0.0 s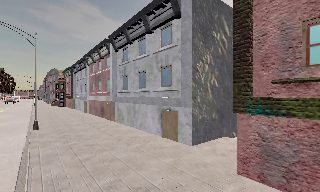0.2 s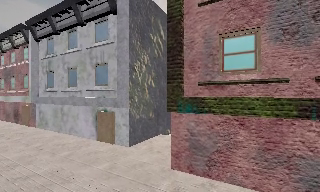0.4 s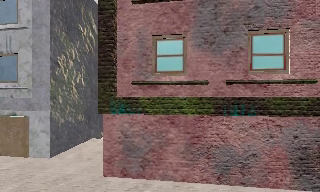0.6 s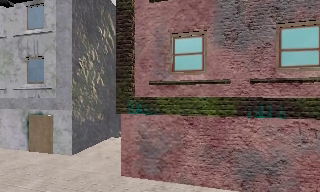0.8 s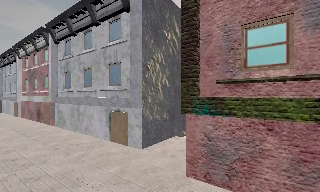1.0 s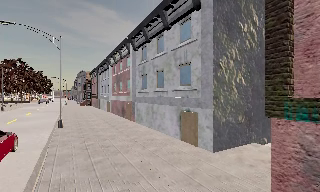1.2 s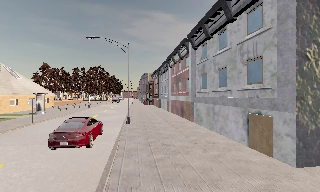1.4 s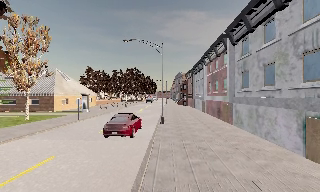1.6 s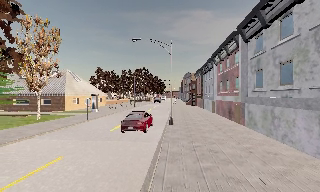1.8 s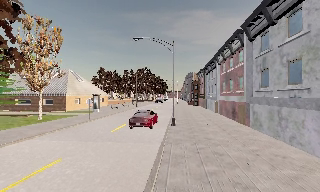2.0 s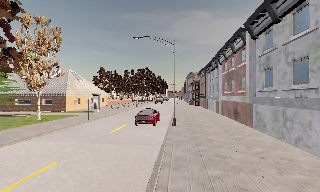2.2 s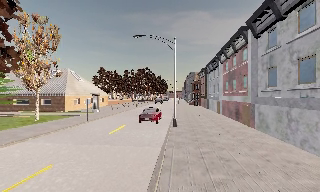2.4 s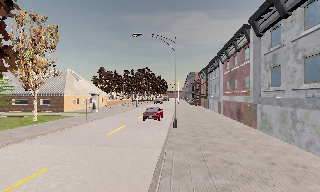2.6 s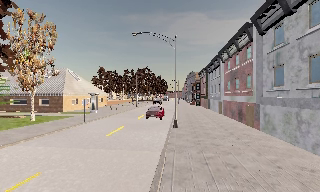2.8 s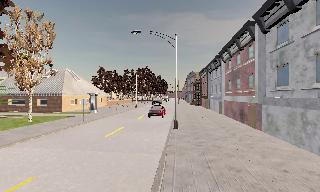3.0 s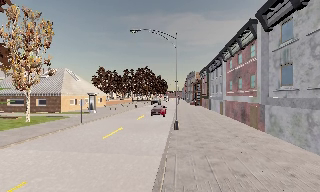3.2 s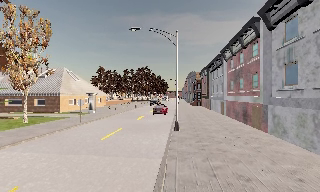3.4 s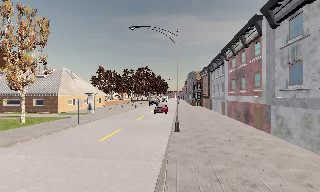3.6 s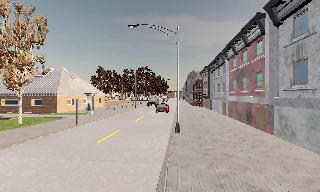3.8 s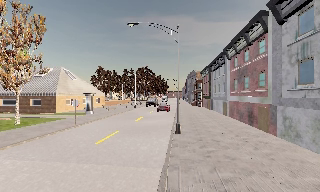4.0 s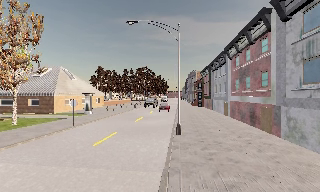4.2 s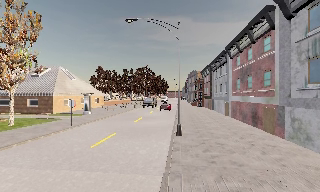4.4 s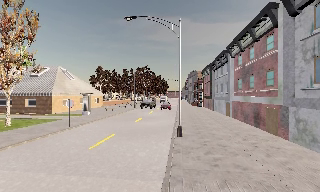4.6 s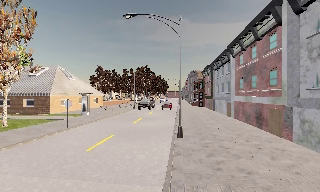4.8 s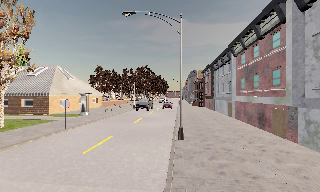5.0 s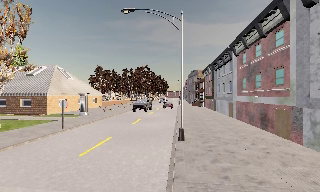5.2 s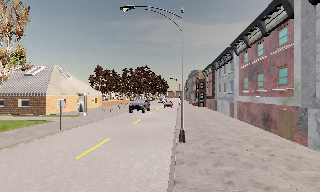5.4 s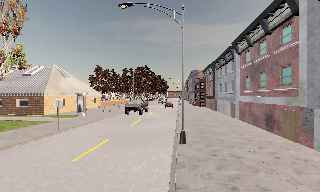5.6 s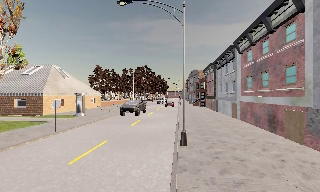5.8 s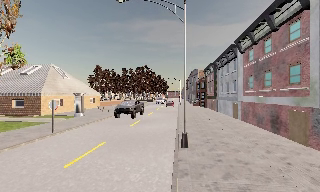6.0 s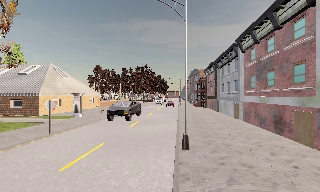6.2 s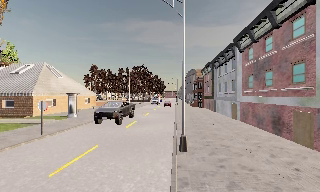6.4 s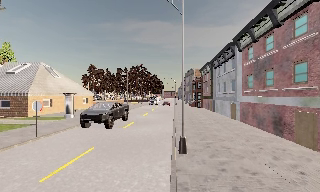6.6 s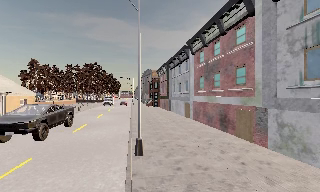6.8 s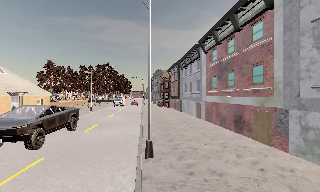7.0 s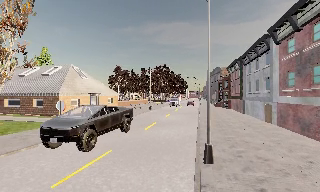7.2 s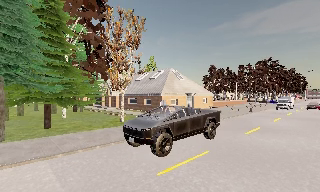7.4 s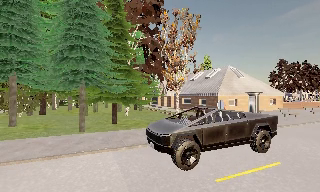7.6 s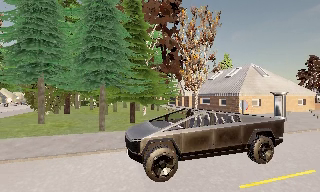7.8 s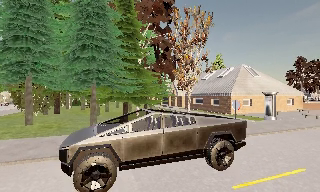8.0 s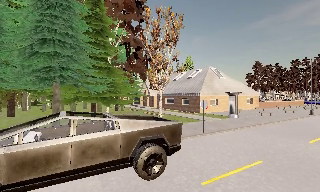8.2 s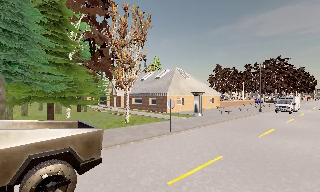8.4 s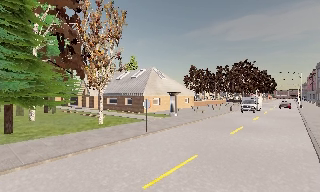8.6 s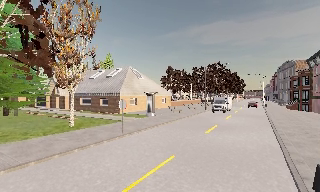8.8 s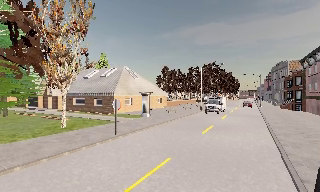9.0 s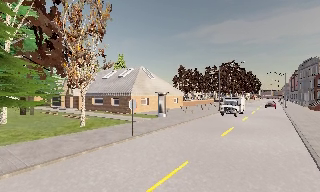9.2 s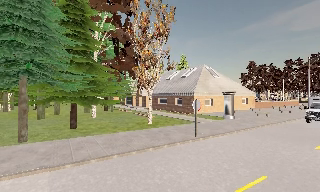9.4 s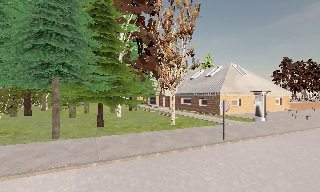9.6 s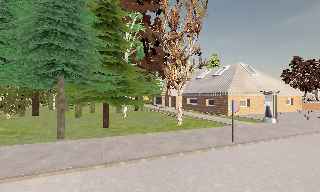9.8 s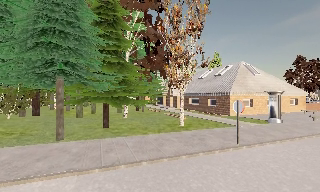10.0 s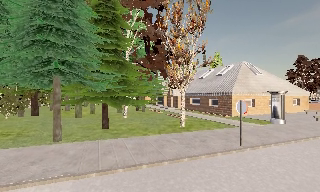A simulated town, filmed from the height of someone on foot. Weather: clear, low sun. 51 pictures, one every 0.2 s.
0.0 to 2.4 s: The camera pans to its left, which is counterclockwise from overhead, by about 45 degrees. It travels forward, about 2.5 m.
2.4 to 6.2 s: The camera travels forward, about 6 m, so what stands in front looms larger.
6.2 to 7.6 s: The scene slides to the right, as the camera pans about 65 degrees to its left. It travels forward, about 1.5 m.
7.6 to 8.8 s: The scene slides to the left, as the camera pans about 40 degrees to its right. It travels forward, about 1 m.
8.8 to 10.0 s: The camera swings to its left by about 40 degrees, and the scene slides to the right. It travels forward, about 1.5 m.
The film runs forward here.
